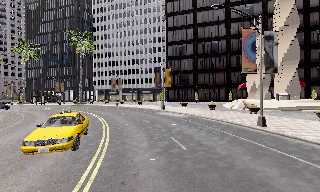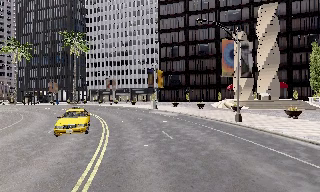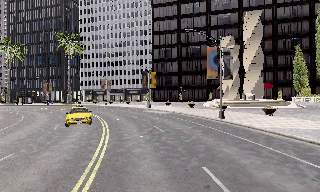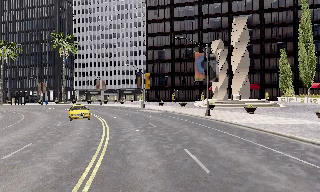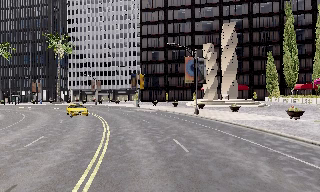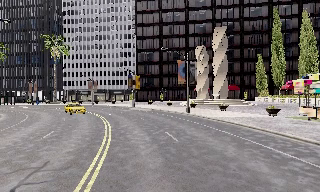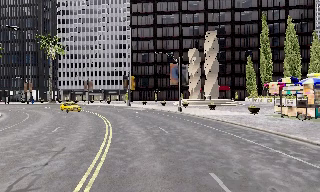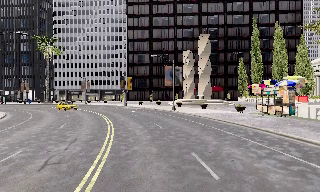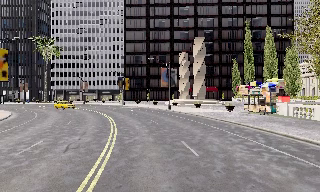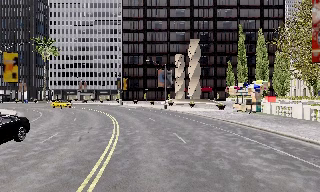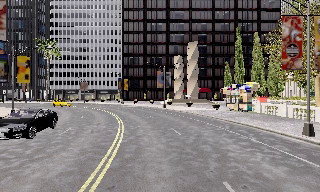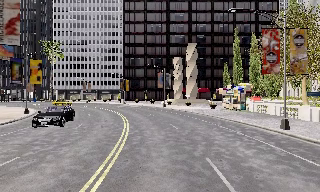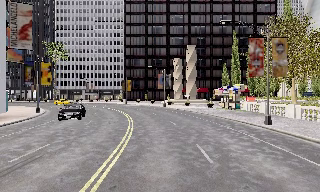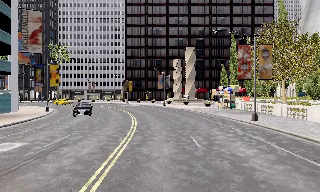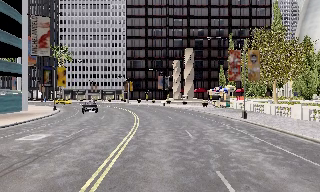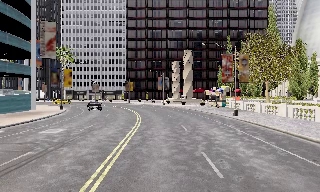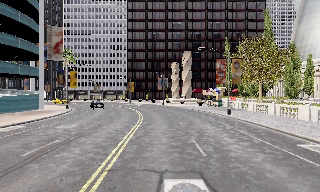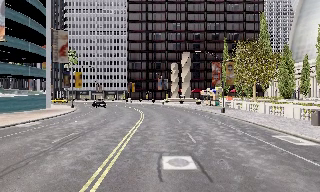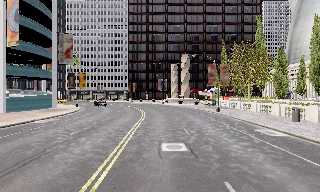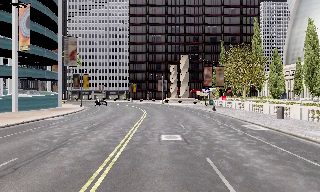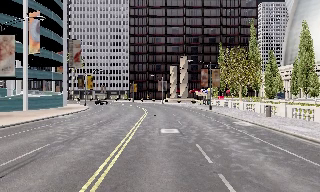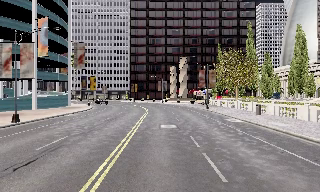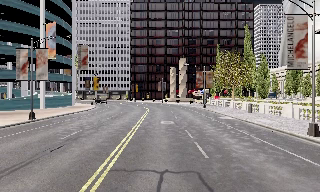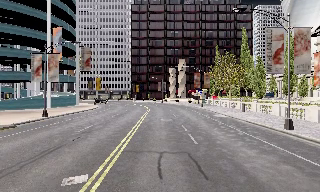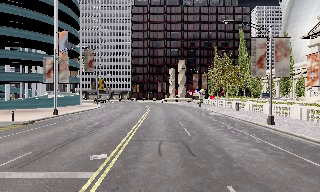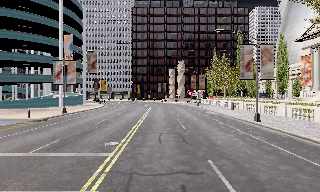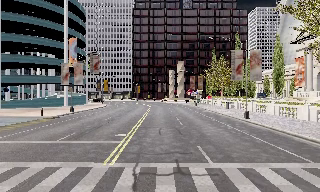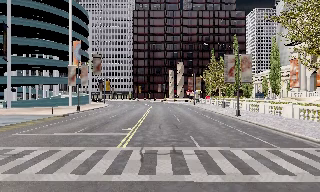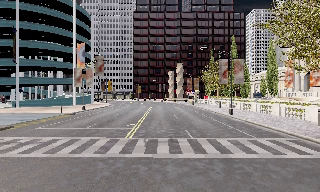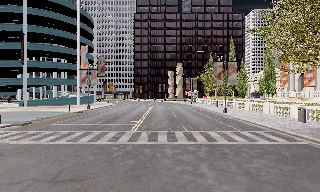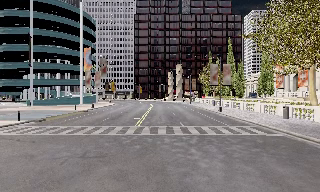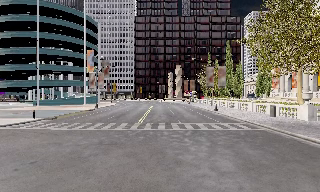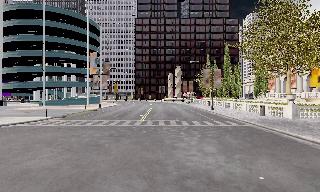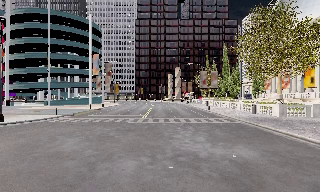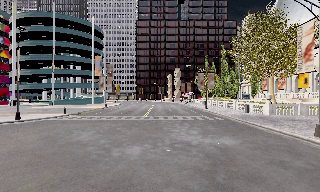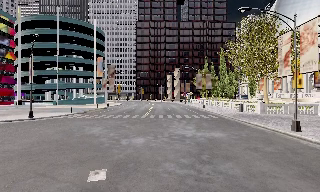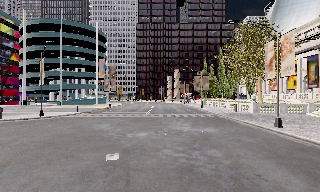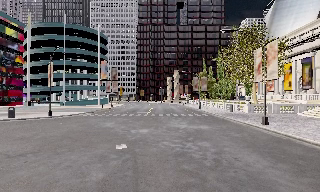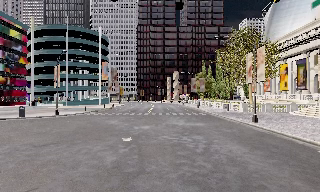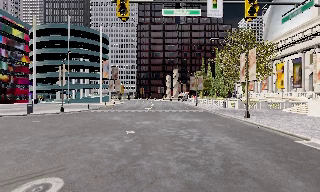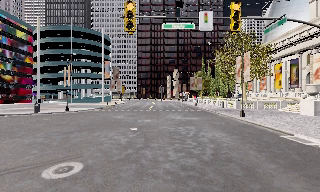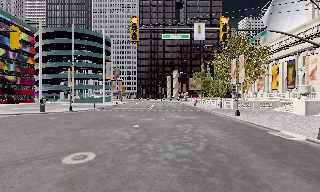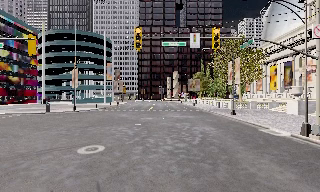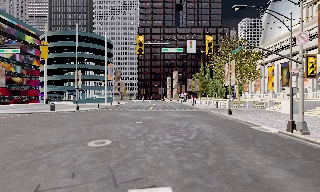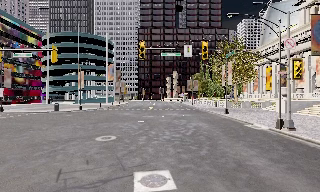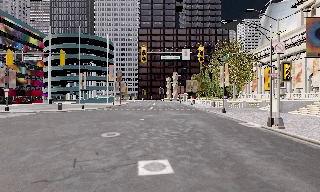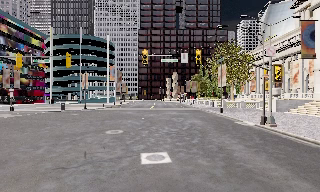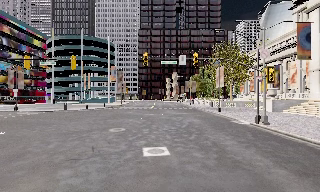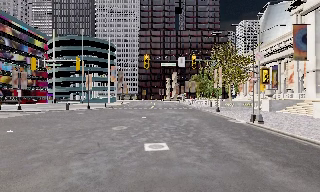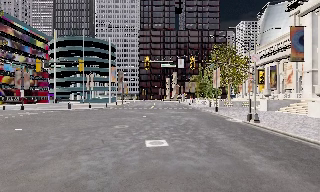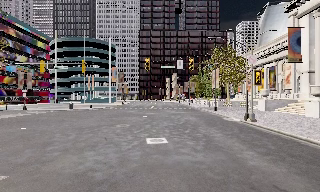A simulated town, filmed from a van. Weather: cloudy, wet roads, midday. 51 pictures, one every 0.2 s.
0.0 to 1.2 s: The camera pans to its right, which is clockwise from overhead, by about 15 degrees. It travels backward, about 10 m, so what stands in front gets smaller.
1.2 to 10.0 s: The camera travels backward, about 65 m, so what stands in front gets smaller. It loses speed.
The film runs backward here.
